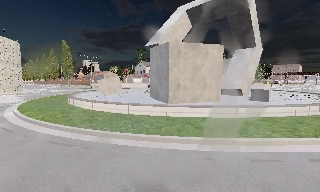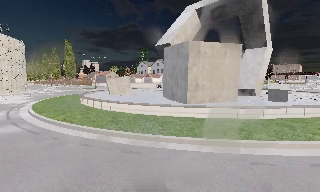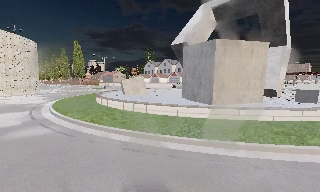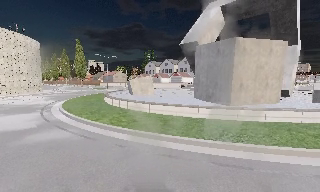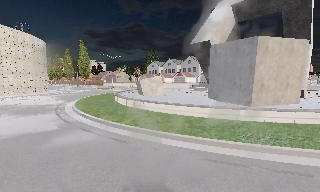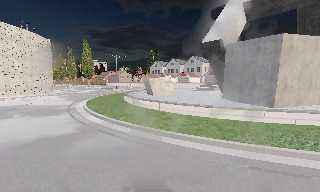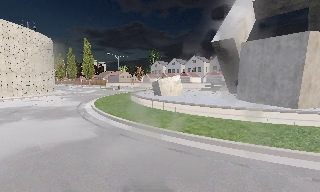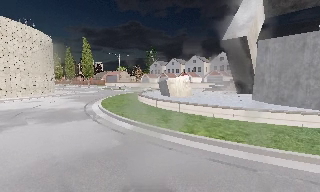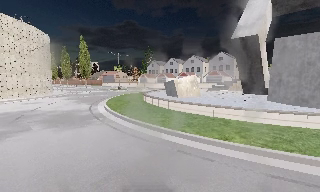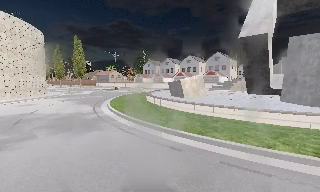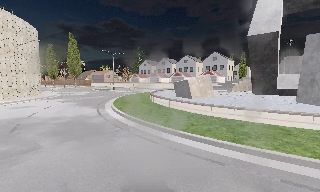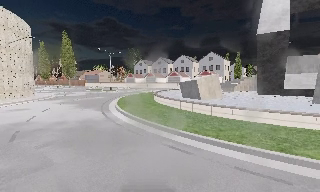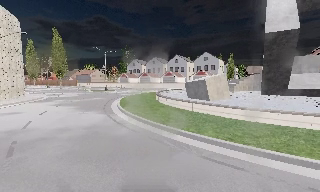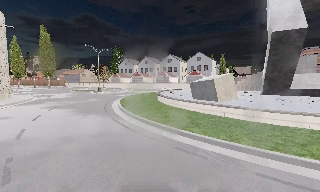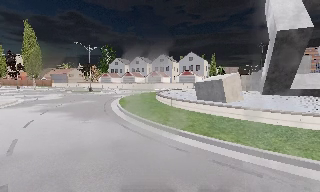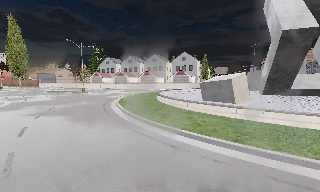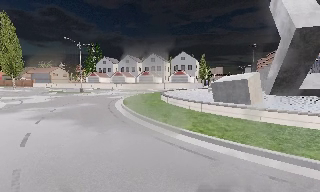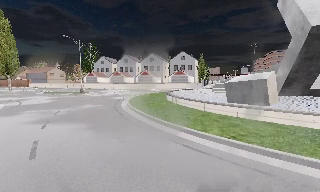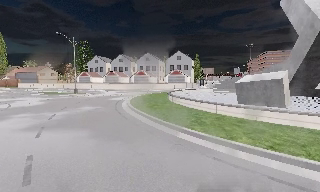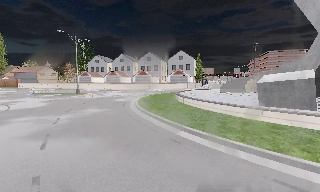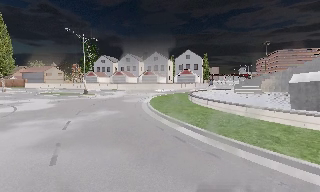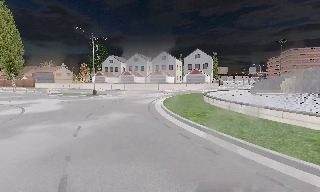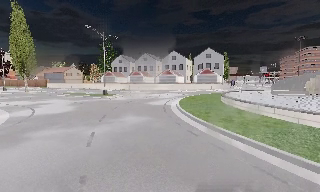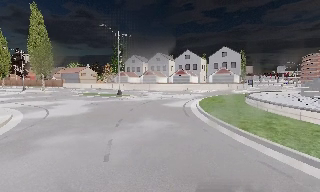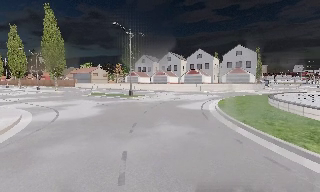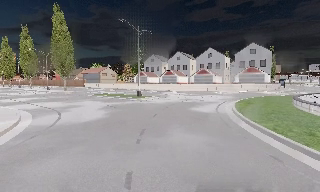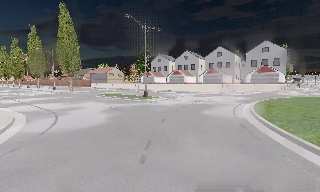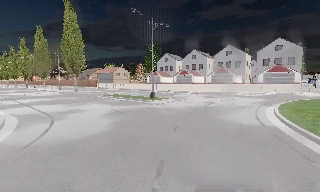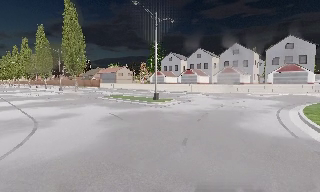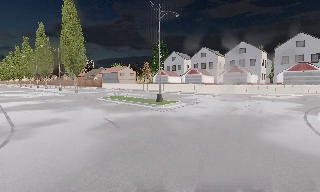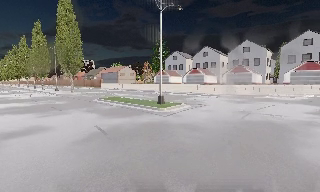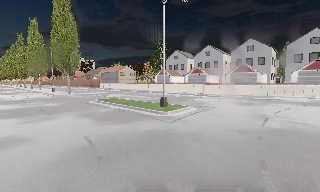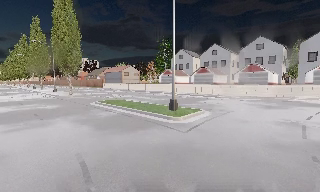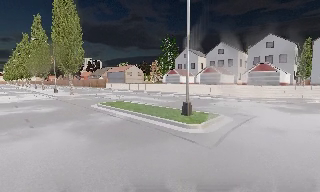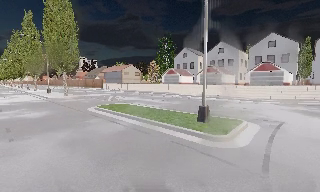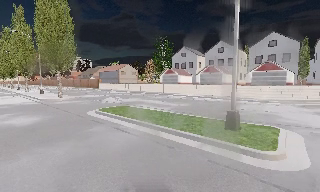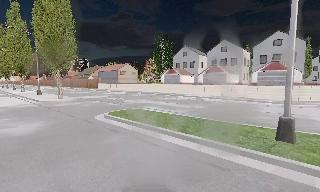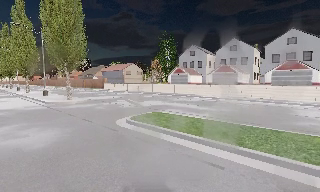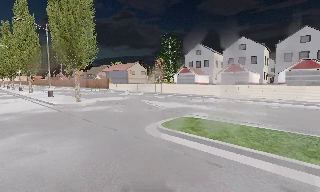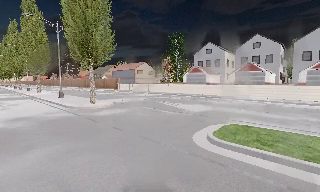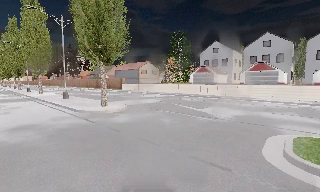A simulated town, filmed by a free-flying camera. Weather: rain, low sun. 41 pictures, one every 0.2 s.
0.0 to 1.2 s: The camera travels to its left, about 7 m, so close, fixed things drift to the right.
1.2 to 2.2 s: The camera travels to its left and forward, about 6 m, so close, fixed things drift to the right.
2.2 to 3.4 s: The camera pans to its right, which is clockwise from overhead, by about 15 degrees. It travels to its left and forward, about 8 m.
3.4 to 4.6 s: The camera travels forward and to its left, about 7 m, so what stands in front looms larger.
4.6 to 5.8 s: The camera swings to its left by about 15 degrees, and the scene slides to the right. It travels forward, about 7 m, so what stands in front looms larger.
5.8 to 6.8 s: The camera travels forward, about 7 m, so what stands in front looms larger.
6.8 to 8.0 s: The camera travels to its left and forward, about 11 m, so close, fixed things drift to the right.
The film runs backward here.
